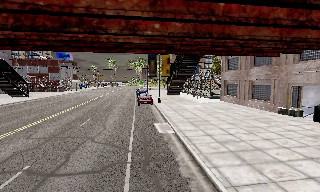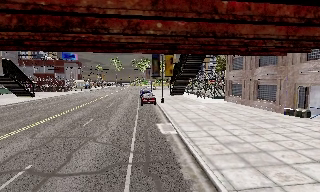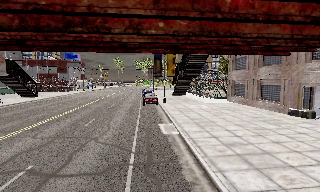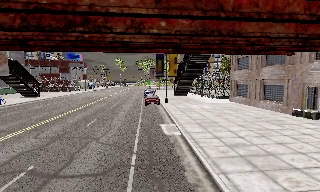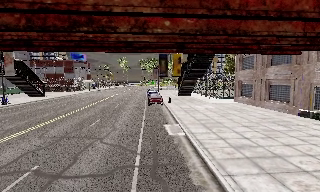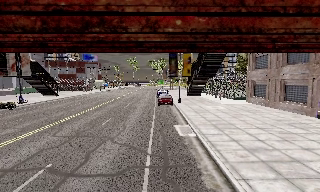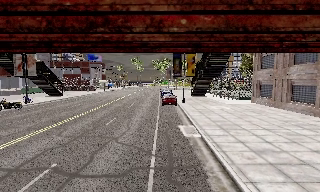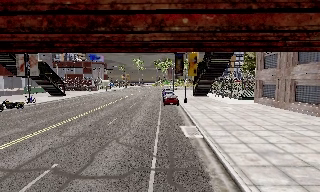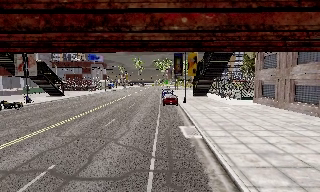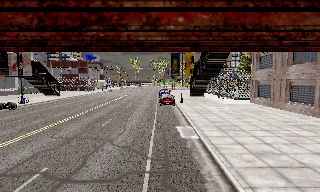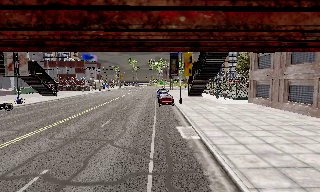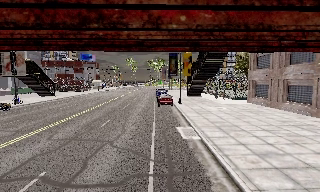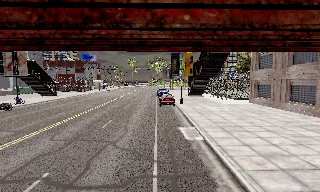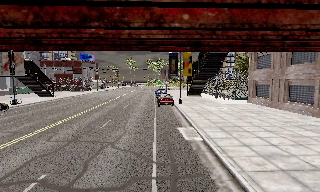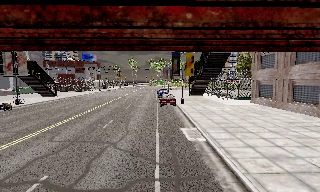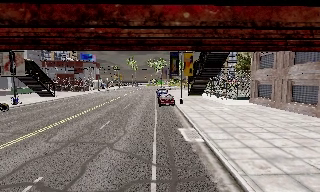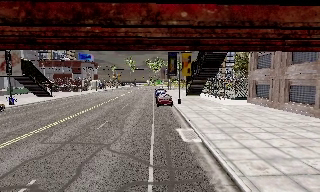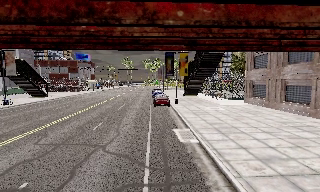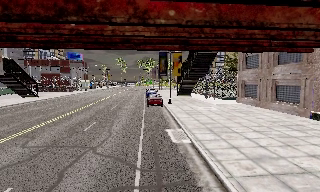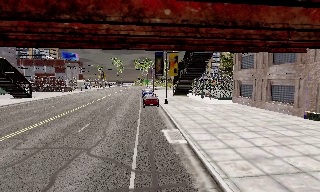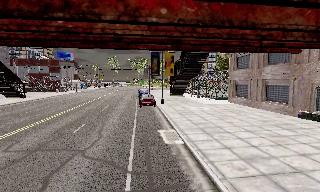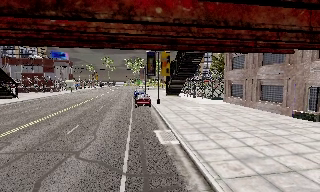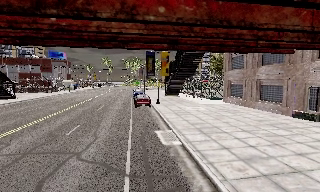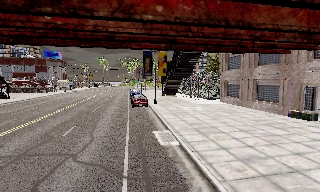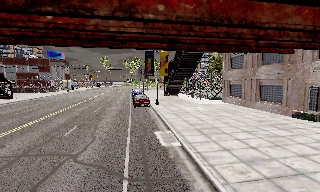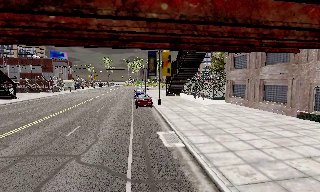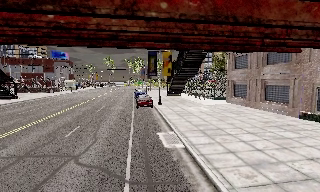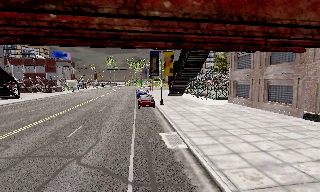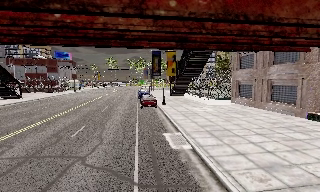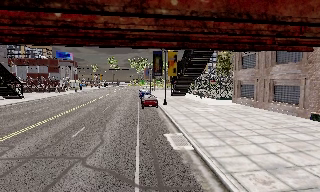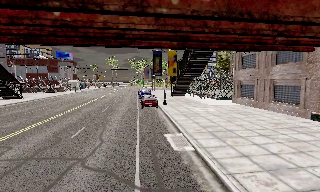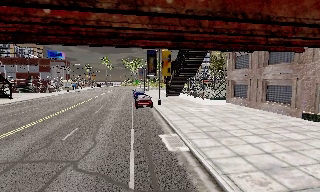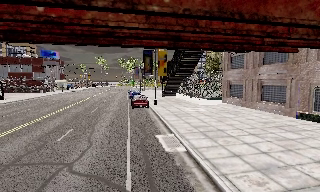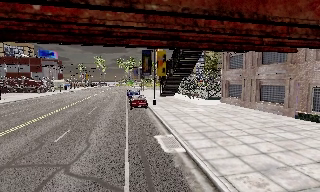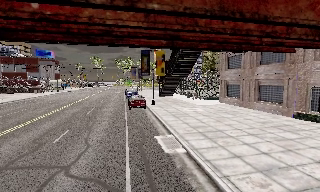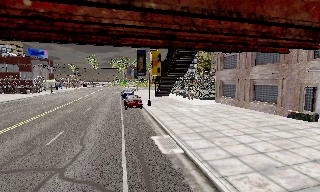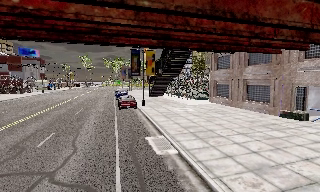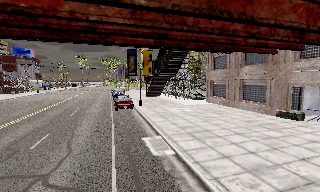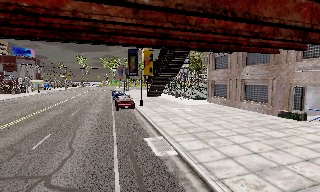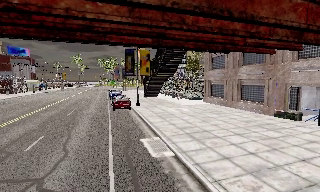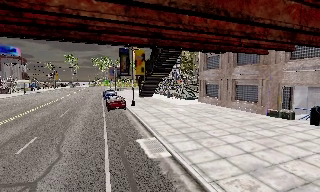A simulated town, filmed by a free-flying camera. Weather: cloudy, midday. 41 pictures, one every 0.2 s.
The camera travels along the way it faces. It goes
forward.
0.0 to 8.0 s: The camera pans to its right, which is clockwise from overhead, by about 10 degrees. It travels forward, about 3 m, so what stands in front looms larger.
The film runs forward here.
